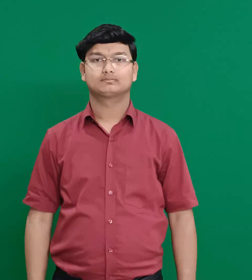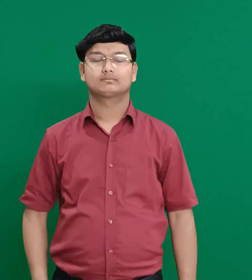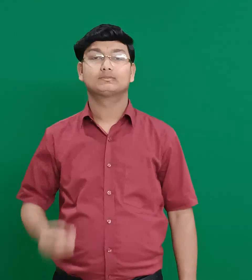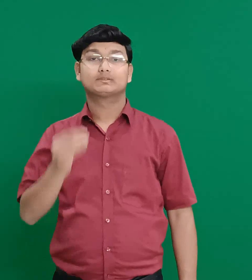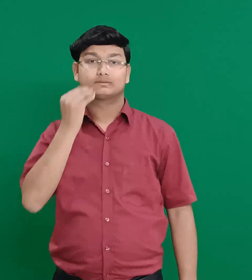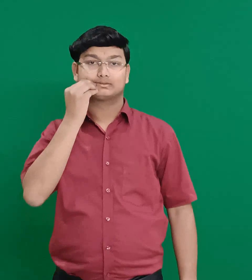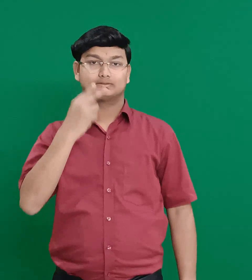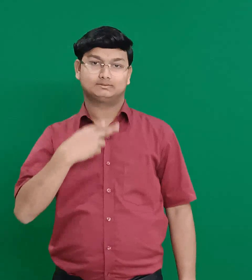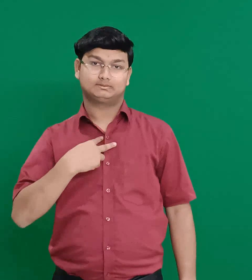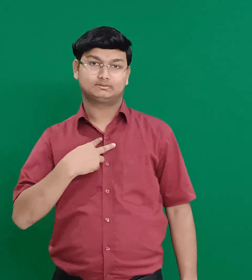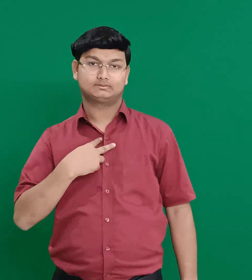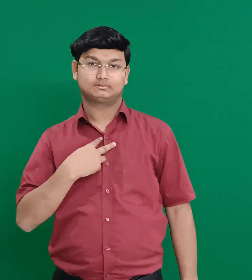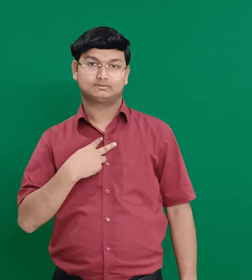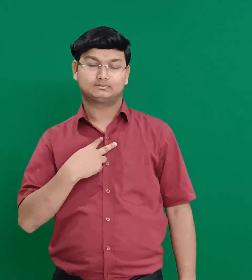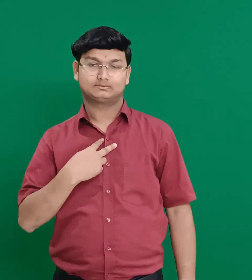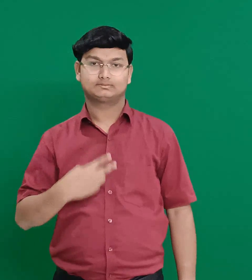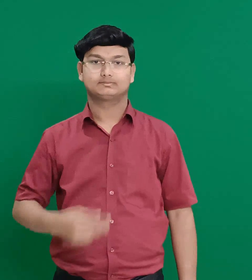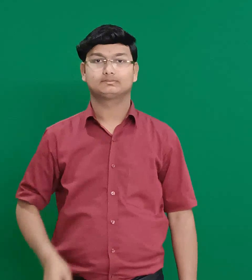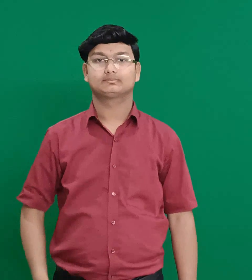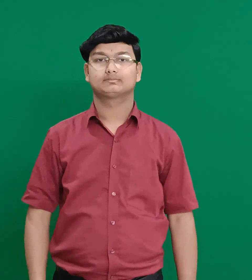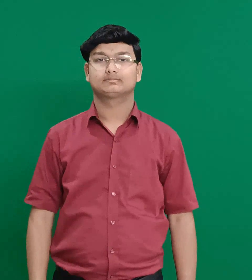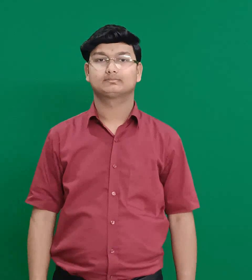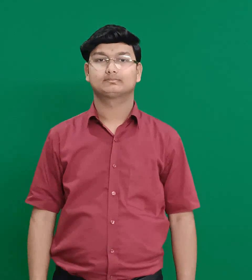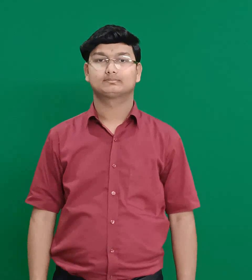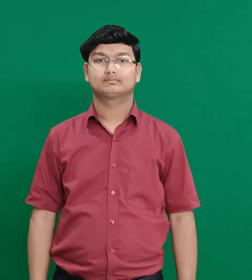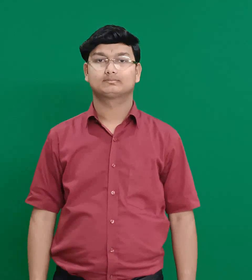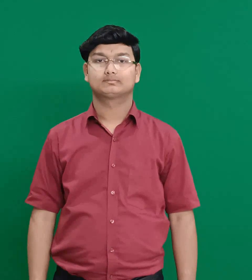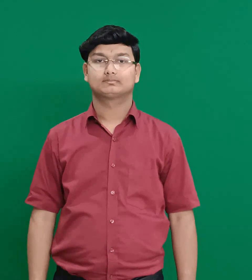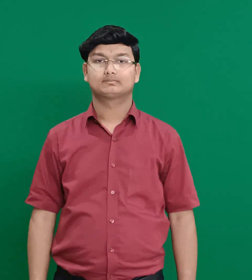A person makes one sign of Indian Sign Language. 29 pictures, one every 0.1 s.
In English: abel meholah
